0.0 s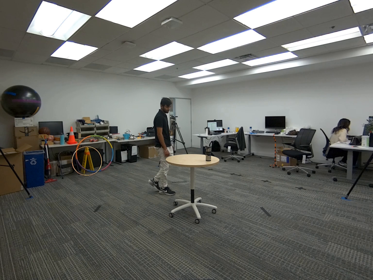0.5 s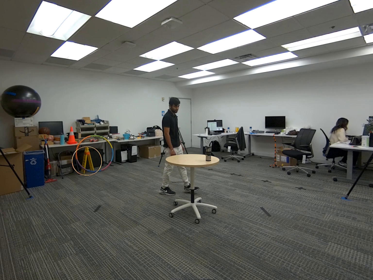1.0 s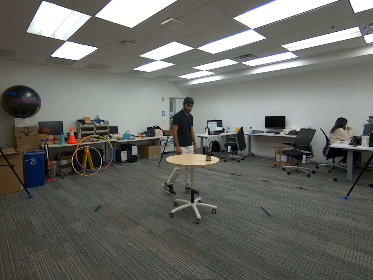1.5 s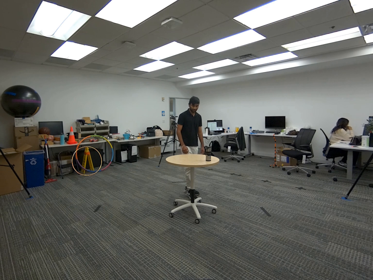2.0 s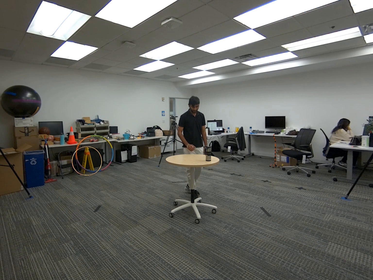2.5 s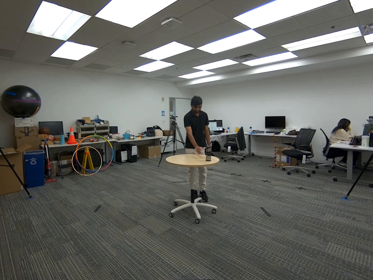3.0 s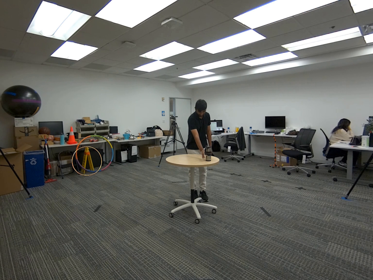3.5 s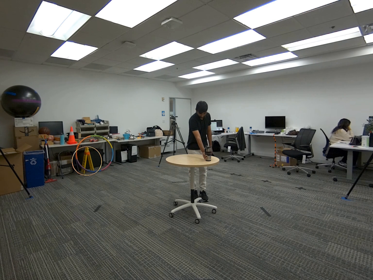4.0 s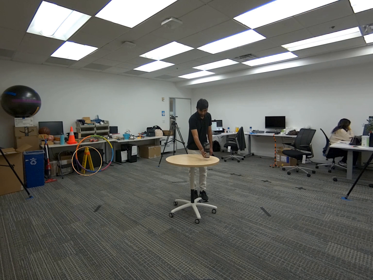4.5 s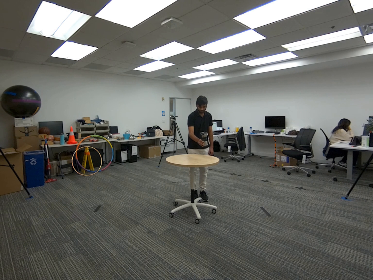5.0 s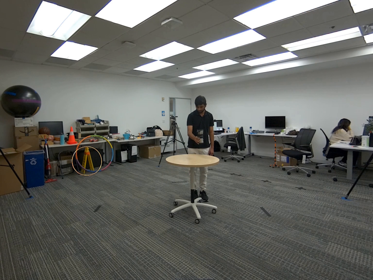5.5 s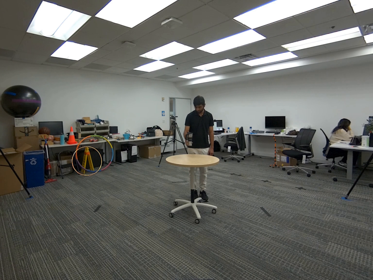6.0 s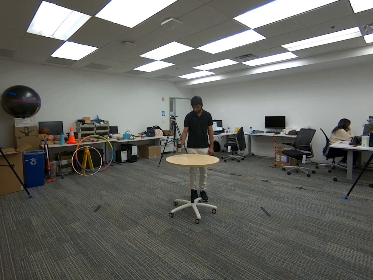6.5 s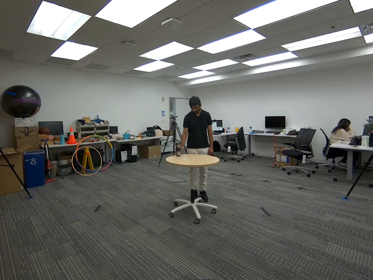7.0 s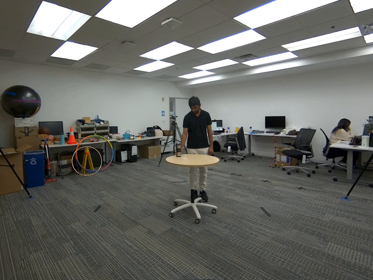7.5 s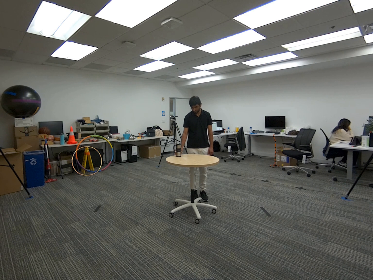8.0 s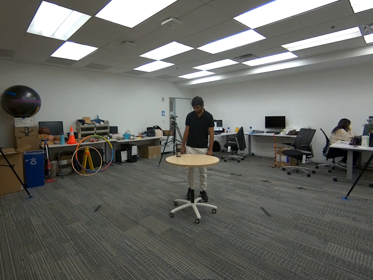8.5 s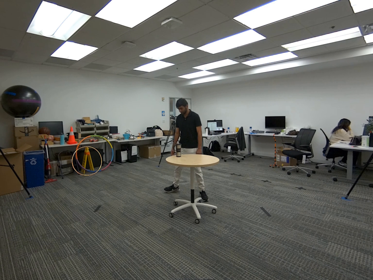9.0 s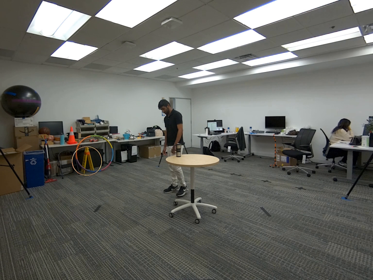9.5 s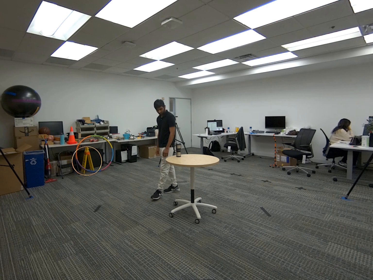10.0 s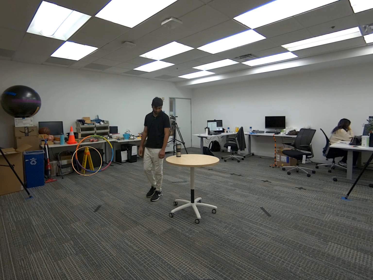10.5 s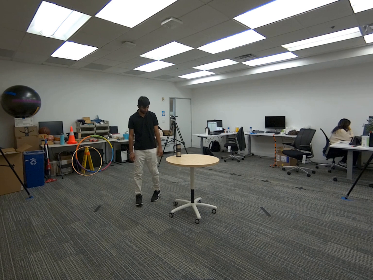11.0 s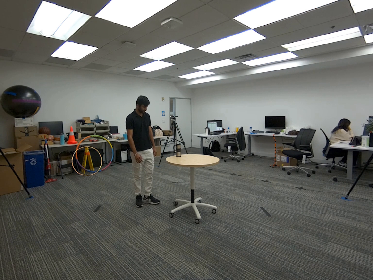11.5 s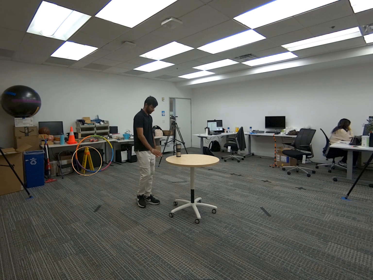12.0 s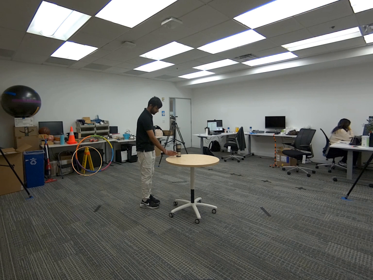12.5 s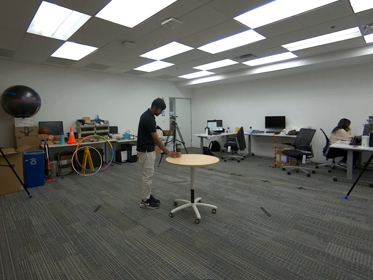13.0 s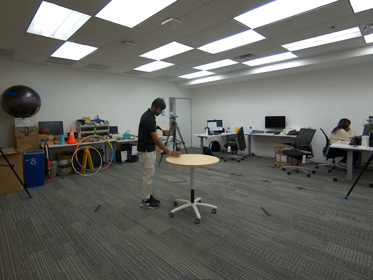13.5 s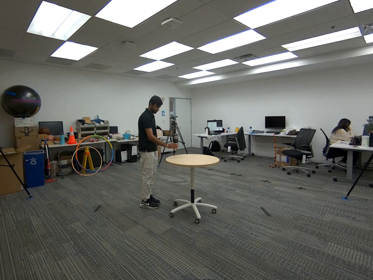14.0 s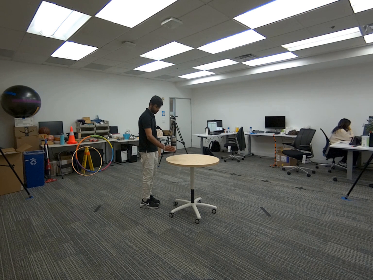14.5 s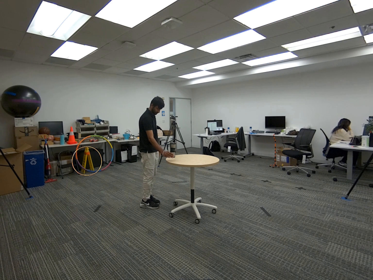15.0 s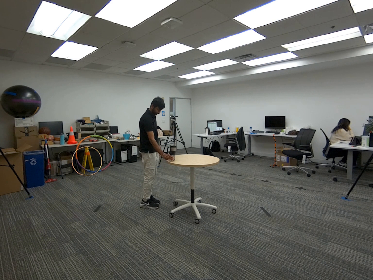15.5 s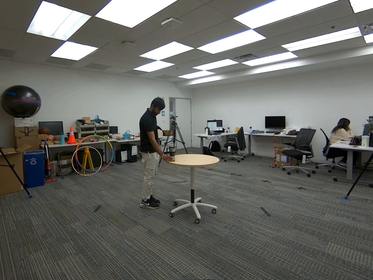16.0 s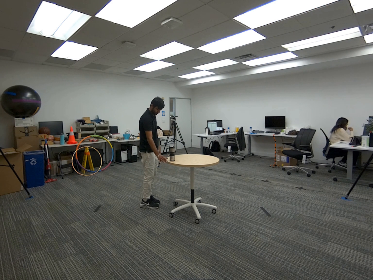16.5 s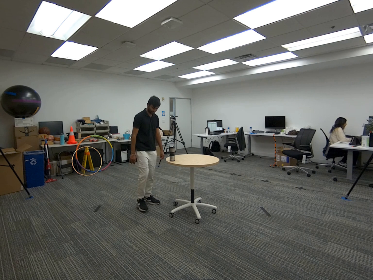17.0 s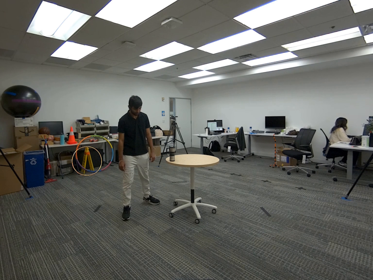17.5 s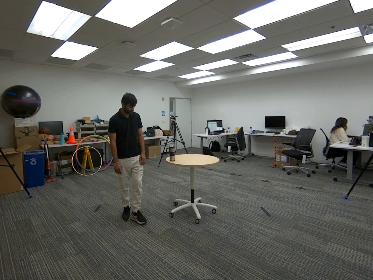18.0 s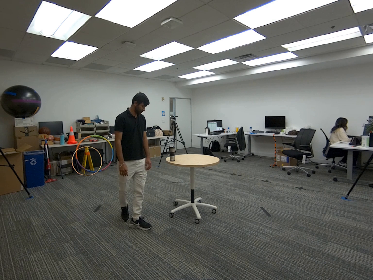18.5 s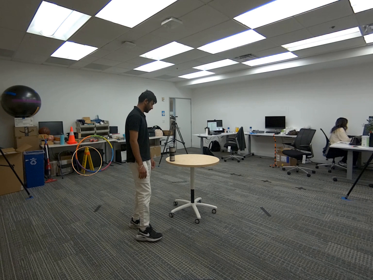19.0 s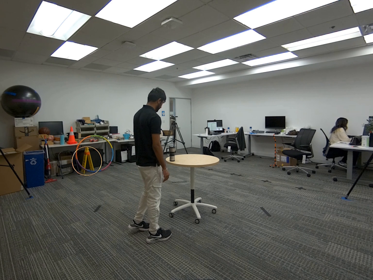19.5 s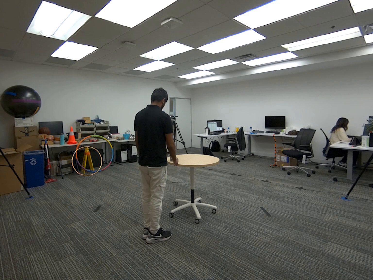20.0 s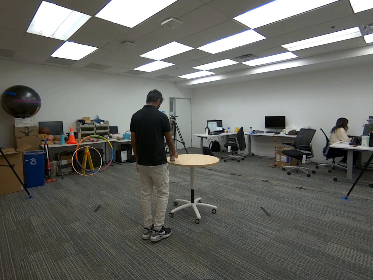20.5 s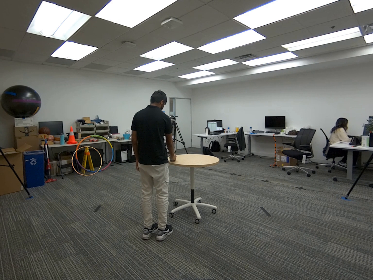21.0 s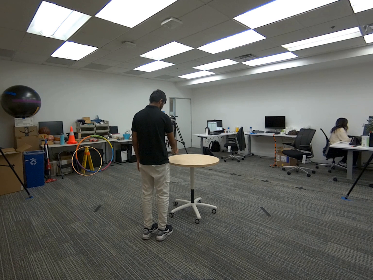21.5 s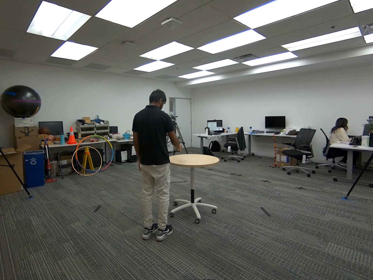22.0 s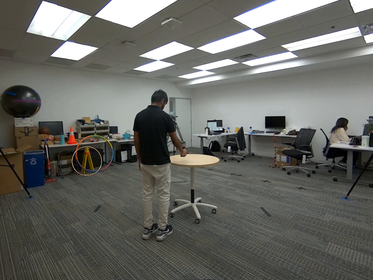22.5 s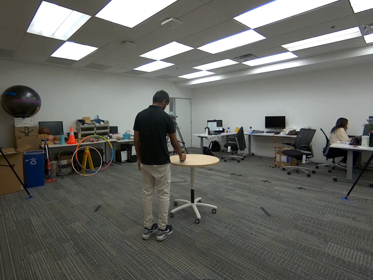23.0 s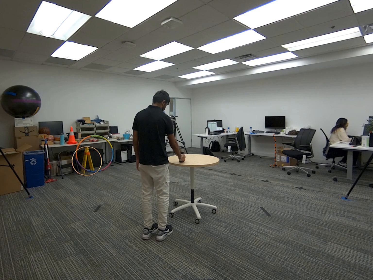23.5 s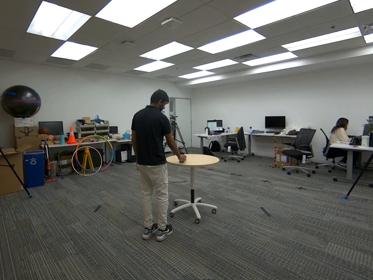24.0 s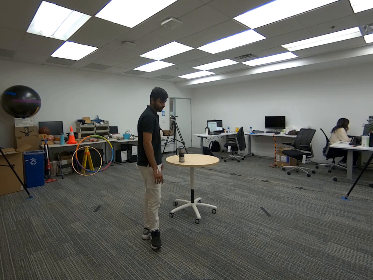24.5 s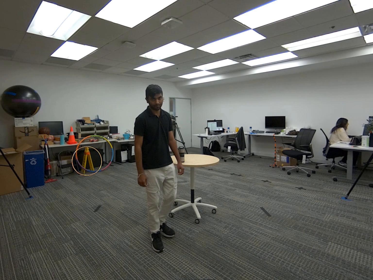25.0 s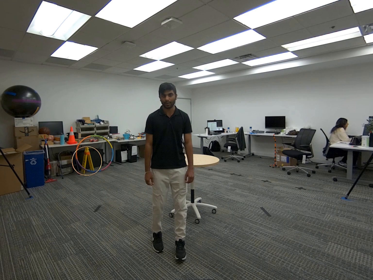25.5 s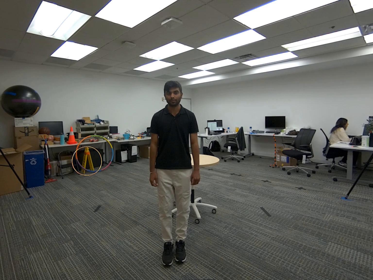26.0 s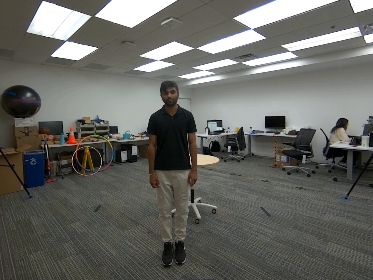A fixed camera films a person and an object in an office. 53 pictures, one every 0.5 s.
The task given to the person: Walk to the coffee mug on the round table, lift it by the base with your right hand and set it down, then repeat with your left, alternating a few times before leaving it on the table.
